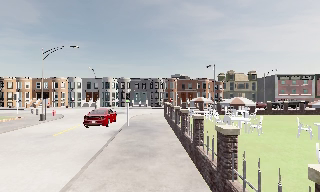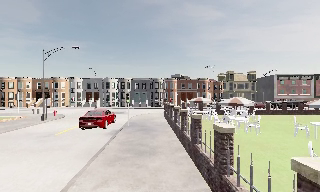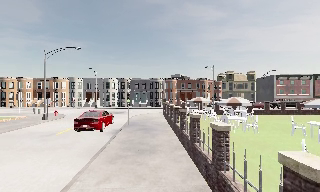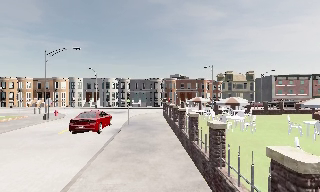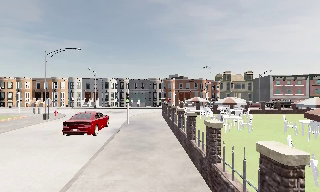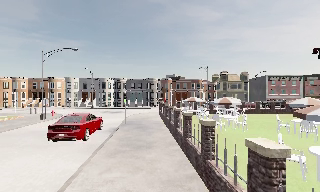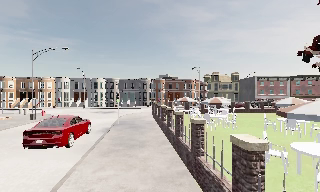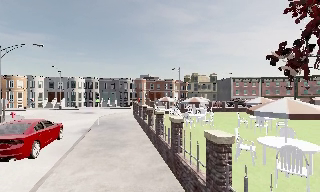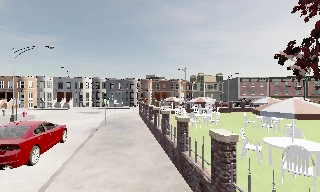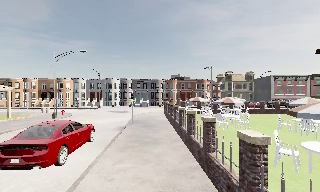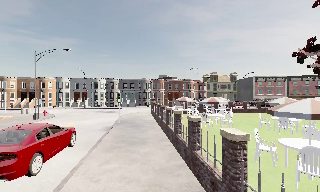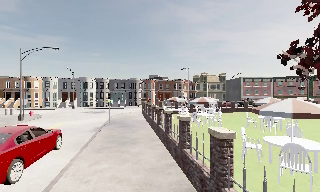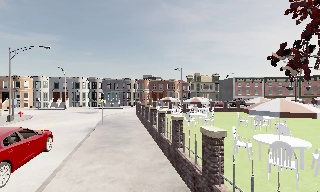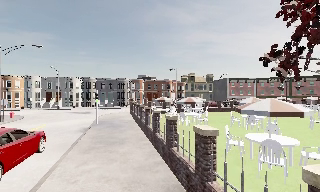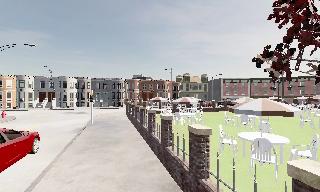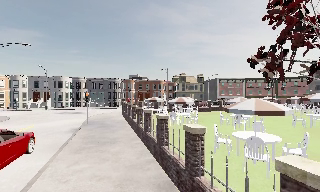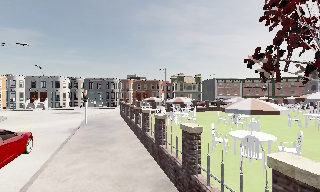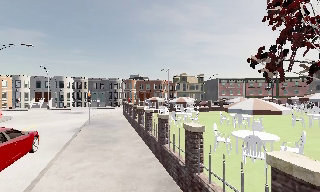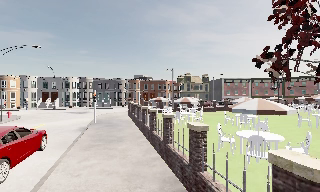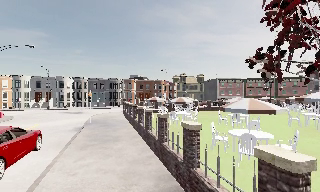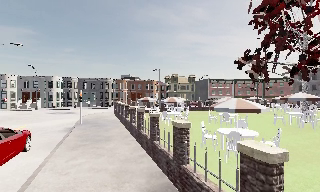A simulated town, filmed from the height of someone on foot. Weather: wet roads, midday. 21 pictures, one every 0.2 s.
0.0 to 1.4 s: The scene slides to the left, as the camera pans about 10 degrees to its right. It travels backward, about 1.5 m, so what stands in front gets smaller.
1.4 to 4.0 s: The camera travels backward, about 1.5 m, so what stands in front gets smaller.
The film runs backward here.
